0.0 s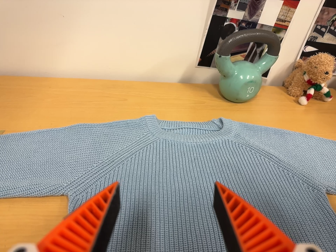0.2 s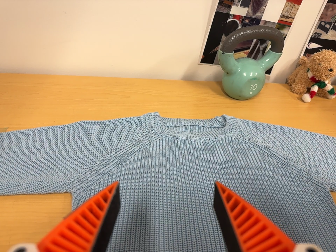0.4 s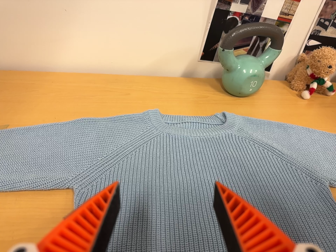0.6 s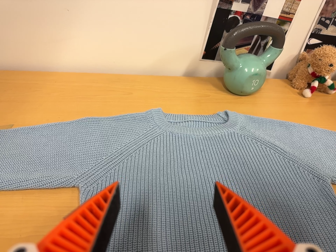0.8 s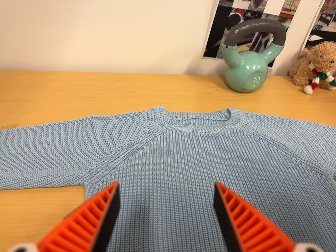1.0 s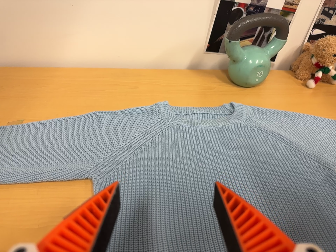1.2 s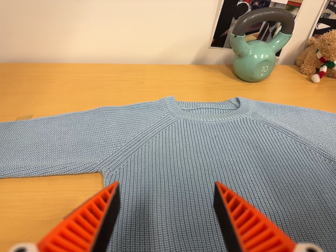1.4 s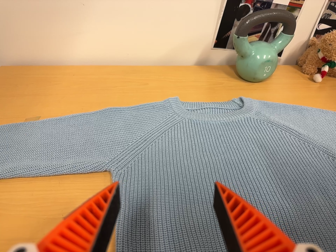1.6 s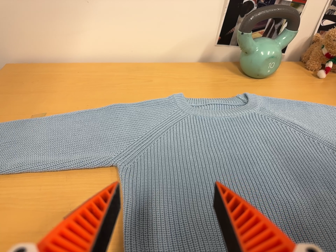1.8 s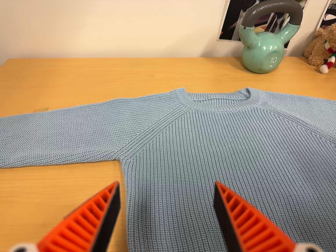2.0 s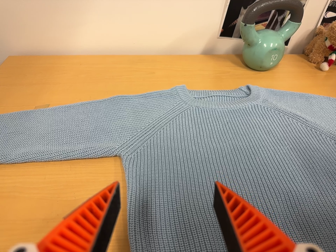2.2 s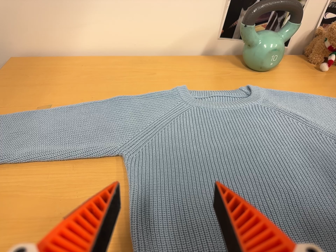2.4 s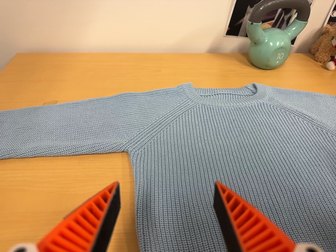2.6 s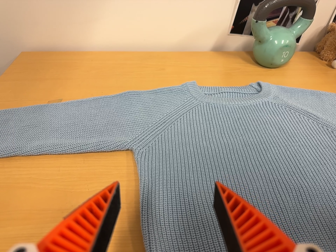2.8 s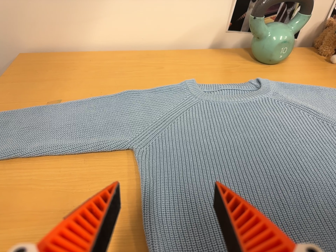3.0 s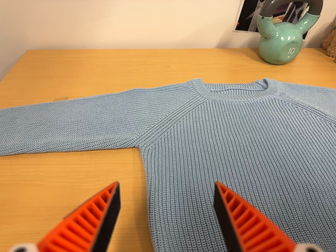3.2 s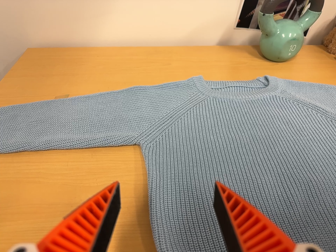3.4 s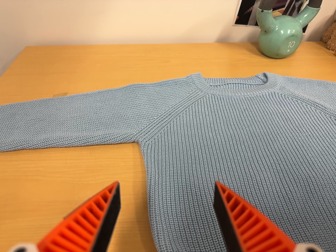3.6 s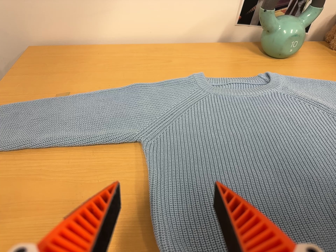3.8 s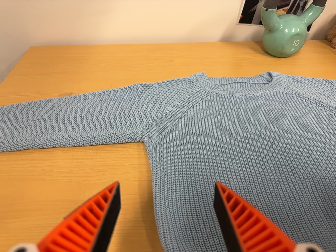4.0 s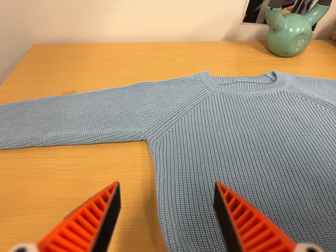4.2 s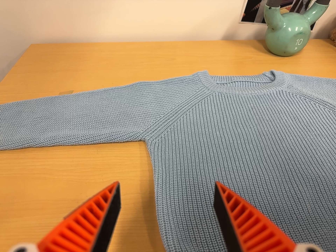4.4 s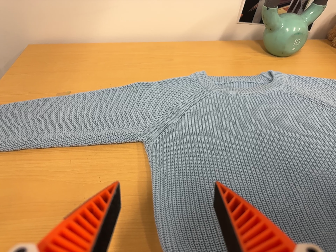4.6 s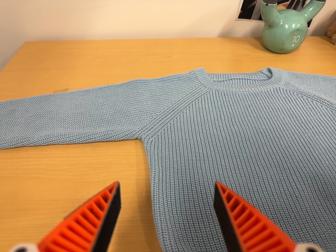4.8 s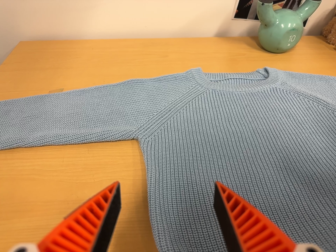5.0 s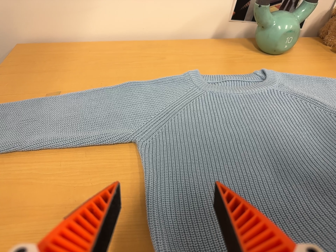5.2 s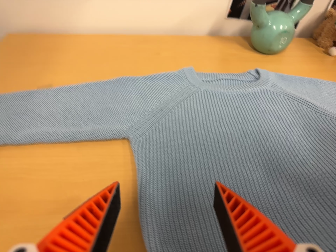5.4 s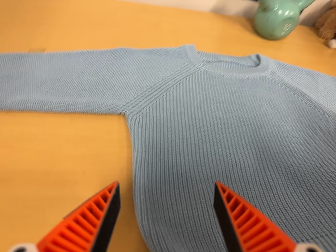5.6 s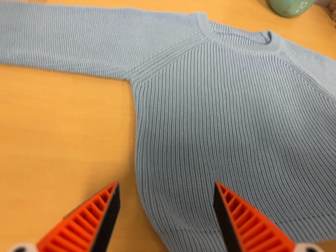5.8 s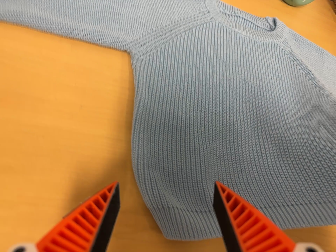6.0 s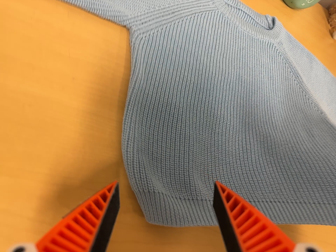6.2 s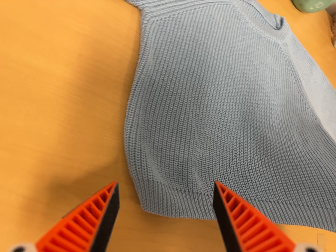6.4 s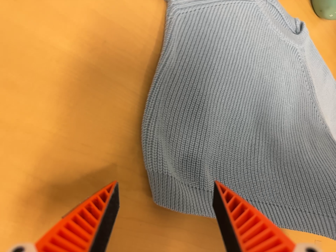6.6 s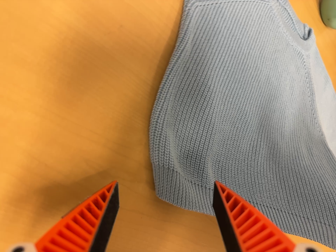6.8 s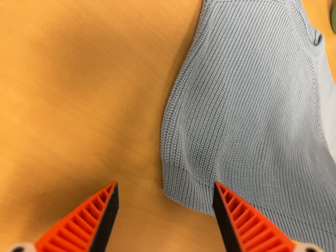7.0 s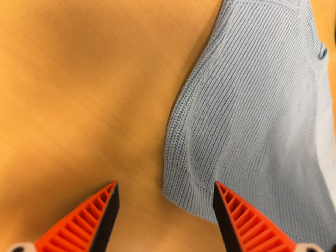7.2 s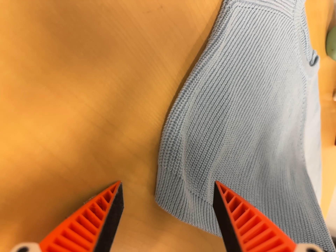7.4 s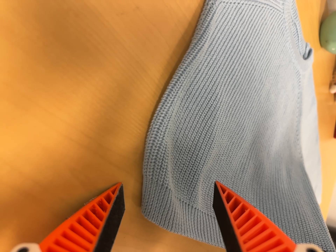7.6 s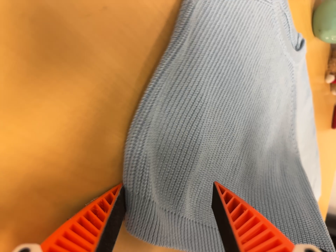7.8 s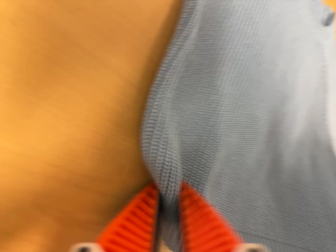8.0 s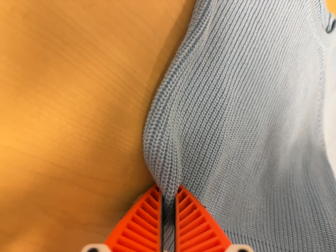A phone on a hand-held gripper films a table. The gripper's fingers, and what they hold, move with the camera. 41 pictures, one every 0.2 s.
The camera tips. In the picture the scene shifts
upward.
0.0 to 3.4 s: The camera travels to its left, about 8 cm, so close, fixed things drift to the right.
3.4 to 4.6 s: The camera keeps its place and its aim.
4.6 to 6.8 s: The camera pans to its right by about 25 degrees. It travels to its left, about 18 cm. Its aim tips toward the bottom of its view by about 30 degrees, and the scene shifts upward. It rolls about its line of sight by about 45 degrees, and the scene rotates clockwise.
6.8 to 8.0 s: The camera travels forward and toward the top of its view, about 8 cm, so what stands in front looms larger. Its aim tips toward the bottom of its view by about 10 degrees.
The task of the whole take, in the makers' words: fold up.
The film runs forward here.
